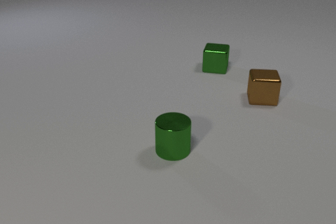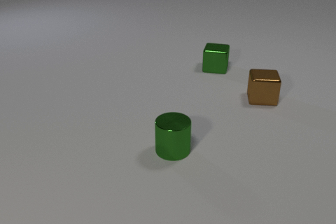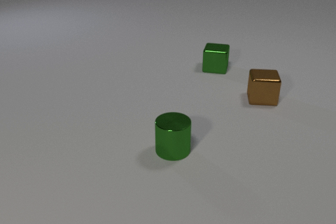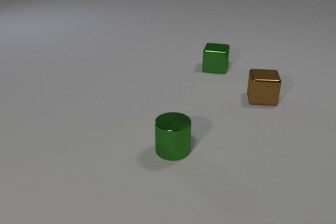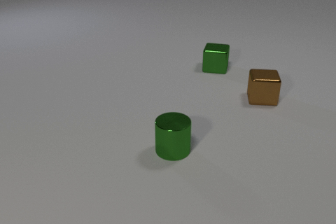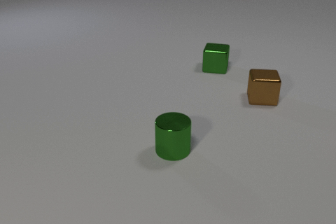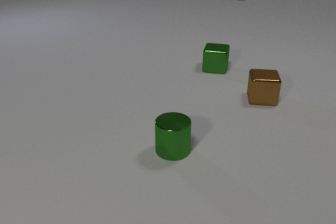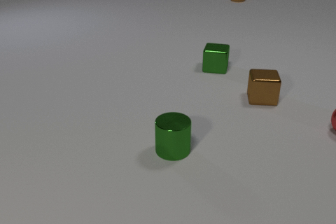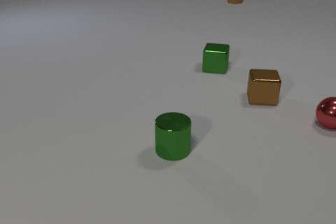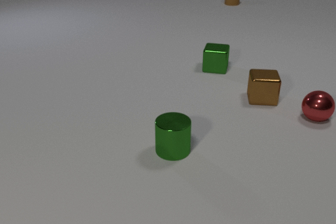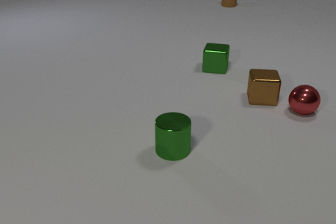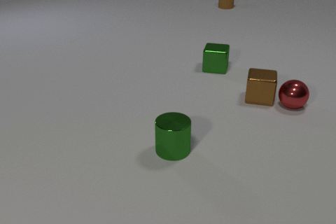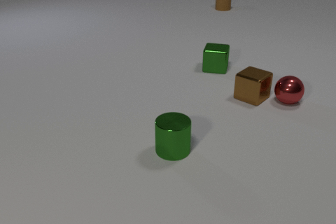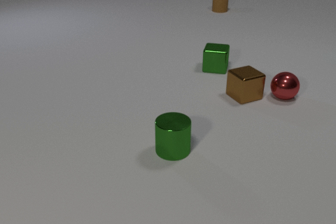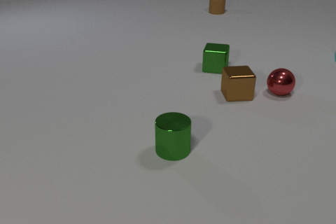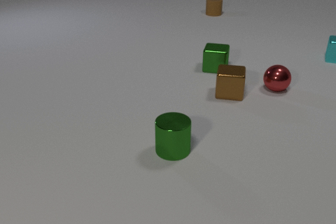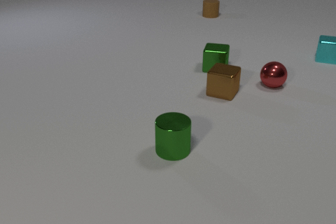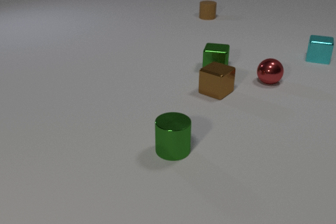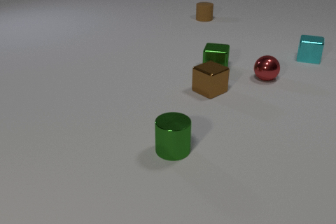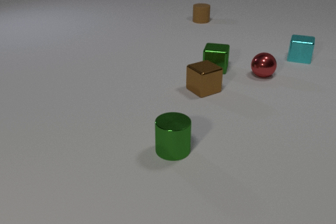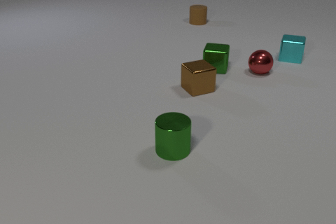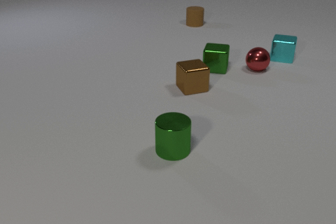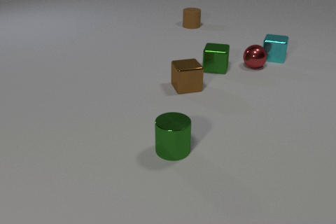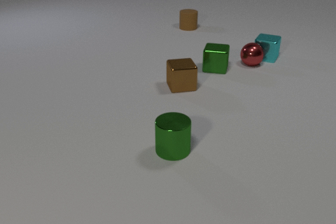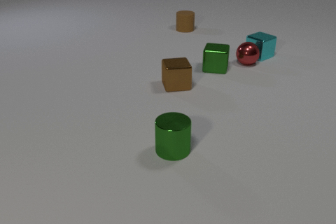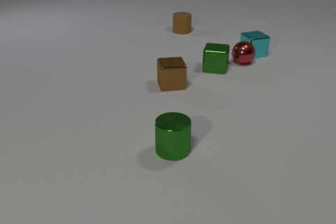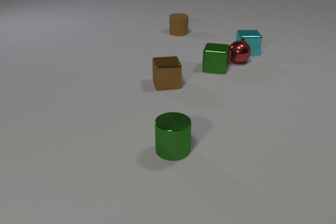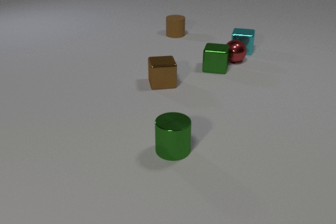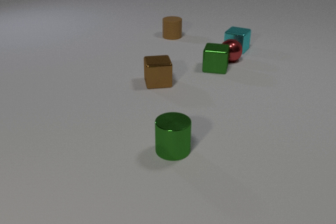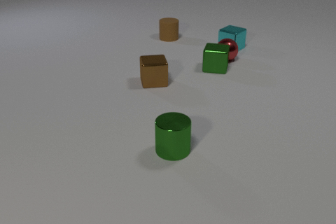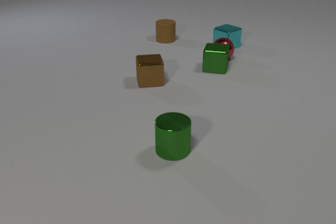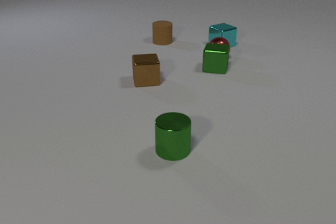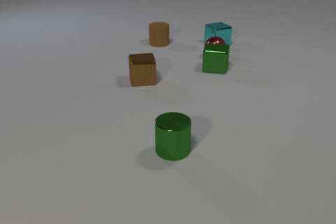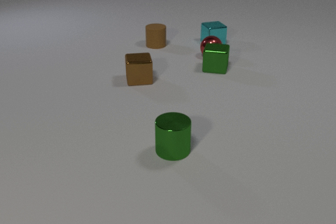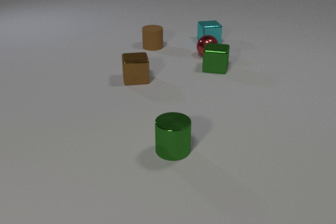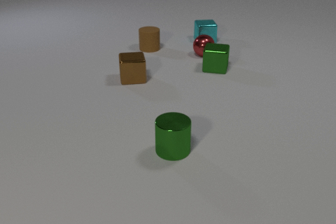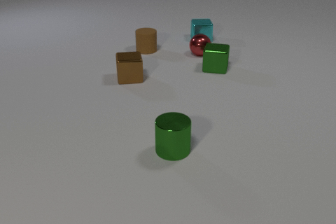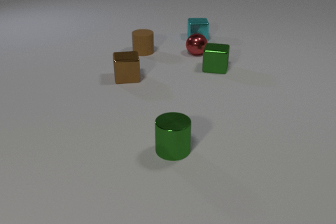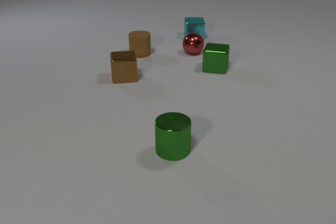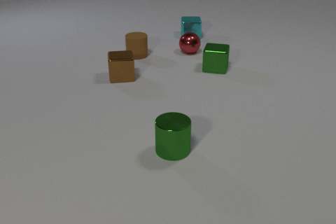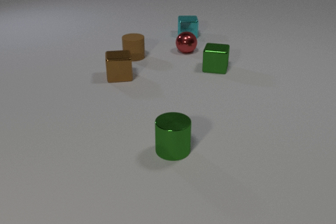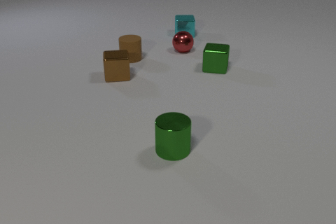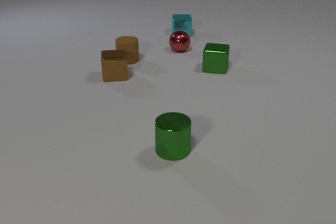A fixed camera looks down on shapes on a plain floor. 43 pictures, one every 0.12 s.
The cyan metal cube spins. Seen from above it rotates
clockwise.
The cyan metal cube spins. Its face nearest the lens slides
to the left.
0.00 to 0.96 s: The red metal sphere comes in at the right edge, rolls to the left and away from the camera. The brown rubber cylinder comes in at the top edge, slides toward the camera.
0.96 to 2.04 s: The red metal sphere rolls away from the camera and to the left. The brown metal cube slides to the left, spins so that its near face slides to the left, clockwise seen from above. The cyan metal cube comes in at the right edge, slides to the left. The brown rubber cylinder slides toward the camera and to the left. The red metal sphere and the brown metal cube collide.
2.04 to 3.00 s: The red metal sphere rolls away from the camera and to the left. The brown metal cube slides to the left, spins clockwise seen from above by about 45 degrees, its near face sliding to the left. The cyan metal cube slides to the left, spins clockwise seen from above by about 45 degrees, its near face sliding to the left. The brown rubber cylinder slides toward the camera and to the left. The red metal sphere and the cyan metal cube collide.
3.00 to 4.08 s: The red metal sphere rolls to the left. The brown metal cube slides to the left. The cyan metal cube slides to the left and away from the camera, spins so that its near face slides to the left, clockwise seen from above. The brown rubber cylinder slides toward the camera and to the left.
4.08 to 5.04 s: The red metal sphere rolls to the left and away from the camera. The brown metal cube slides to the left and away from the camera. The cyan metal cube slides to the left and away from the camera. The brown rubber cylinder slides toward the camera and to the left.
Are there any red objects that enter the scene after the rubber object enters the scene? yes.
What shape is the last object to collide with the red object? cube.
What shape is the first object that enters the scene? cylinder.
